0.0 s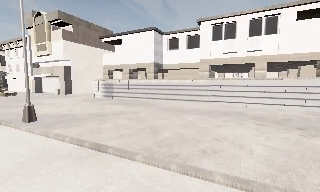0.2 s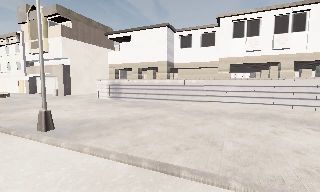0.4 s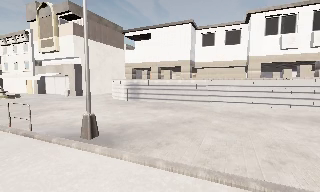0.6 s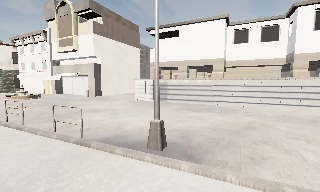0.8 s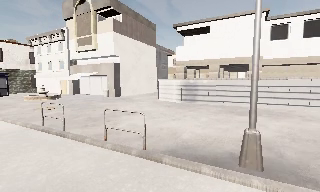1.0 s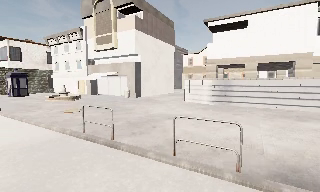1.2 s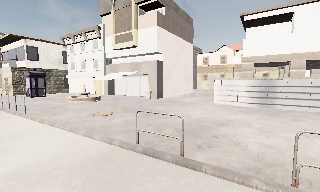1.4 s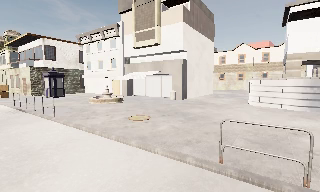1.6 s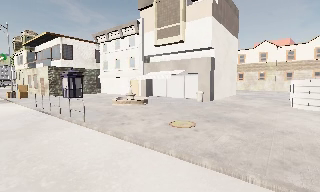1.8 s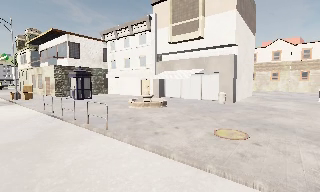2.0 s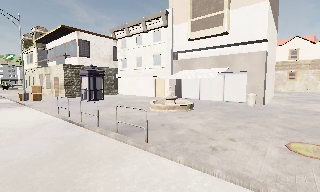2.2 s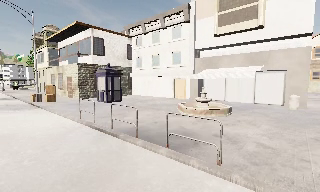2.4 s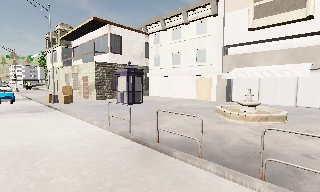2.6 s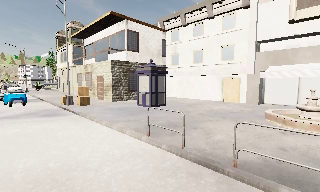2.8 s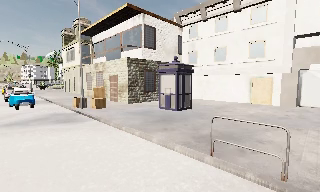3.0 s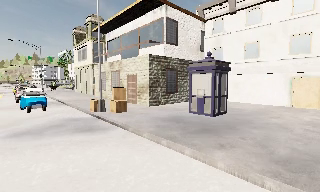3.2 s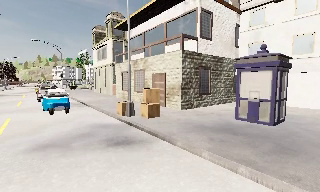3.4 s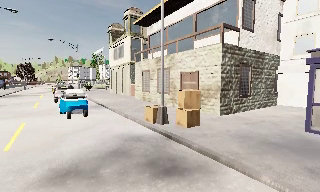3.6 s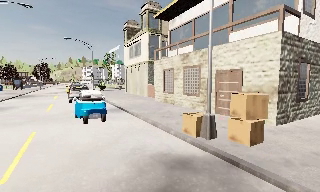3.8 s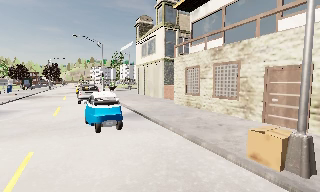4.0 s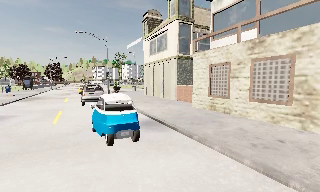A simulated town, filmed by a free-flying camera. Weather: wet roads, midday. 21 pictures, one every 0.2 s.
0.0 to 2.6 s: The camera pans to its left, which is counterclockwise from overhead, by about 20 degrees. It travels to its left and forward, about 25 m, so close, fixed things drift to the right.
2.6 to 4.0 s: The camera pans to its left, which is counterclockwise from overhead, by about 20 degrees. It travels forward and to its left, about 13 m, so what stands in front looms larger.
The film runs forward here.
